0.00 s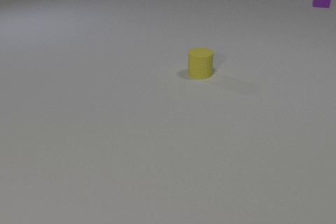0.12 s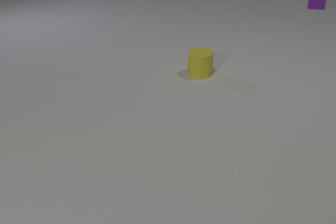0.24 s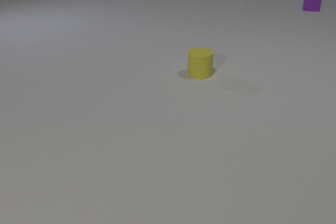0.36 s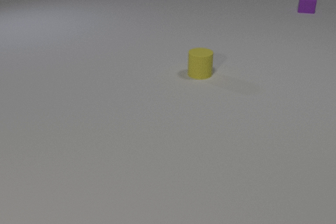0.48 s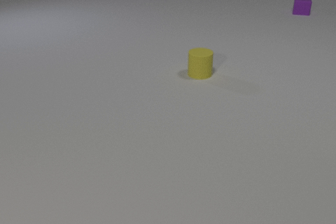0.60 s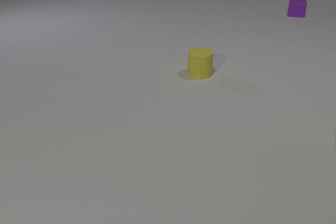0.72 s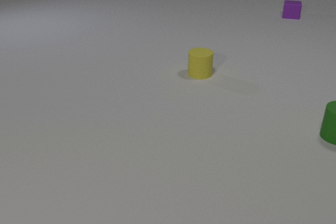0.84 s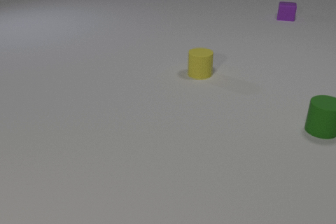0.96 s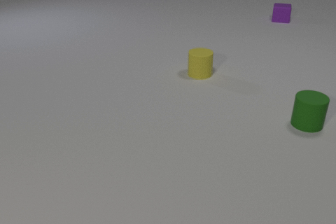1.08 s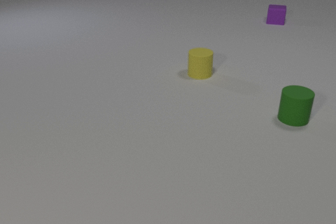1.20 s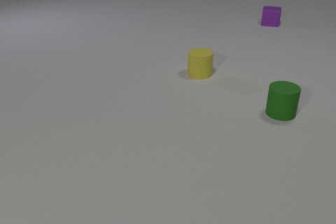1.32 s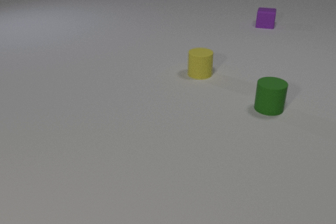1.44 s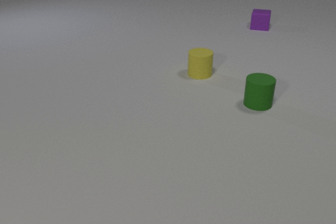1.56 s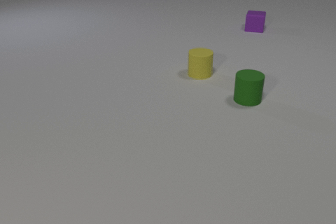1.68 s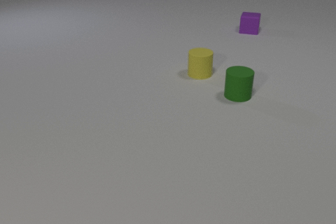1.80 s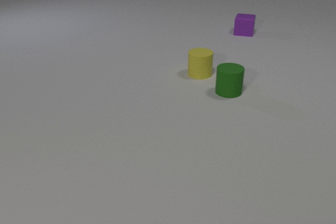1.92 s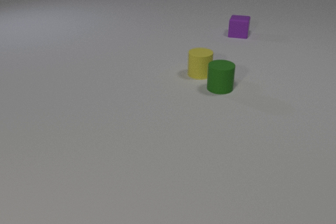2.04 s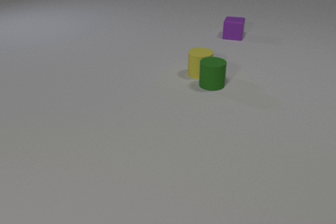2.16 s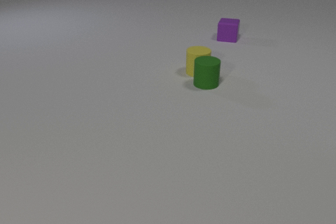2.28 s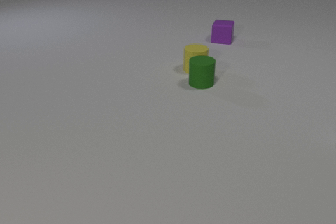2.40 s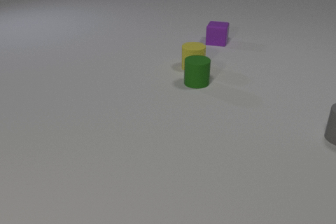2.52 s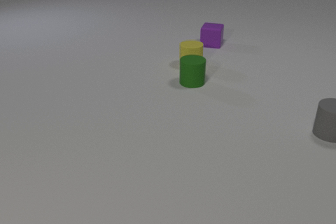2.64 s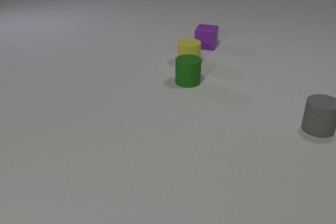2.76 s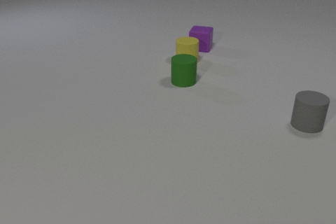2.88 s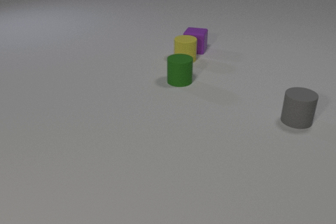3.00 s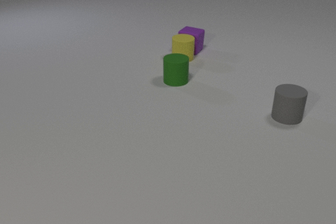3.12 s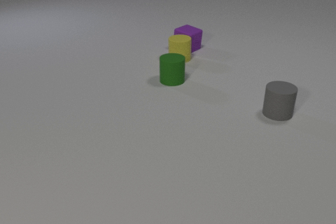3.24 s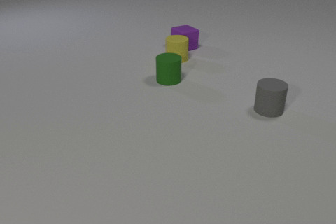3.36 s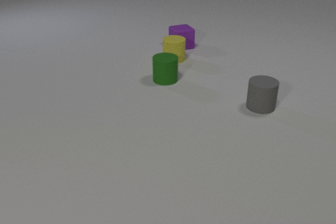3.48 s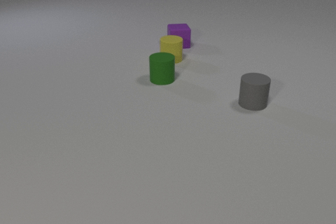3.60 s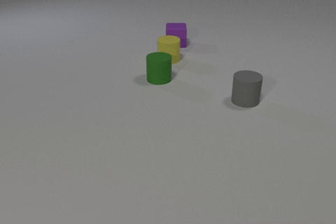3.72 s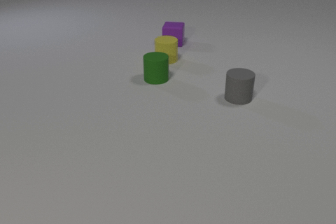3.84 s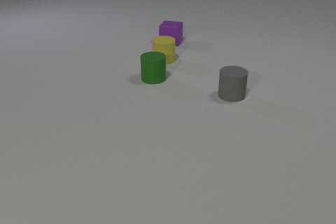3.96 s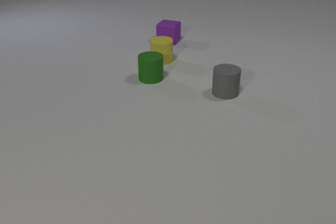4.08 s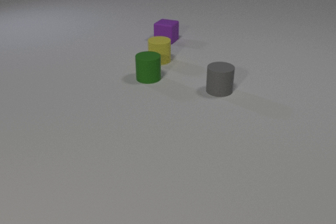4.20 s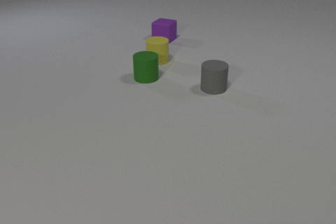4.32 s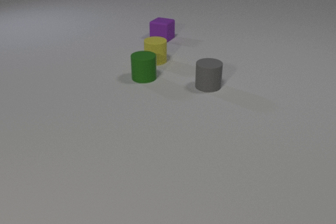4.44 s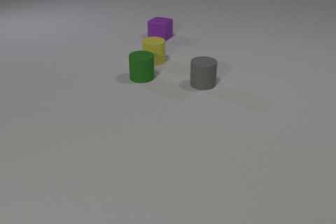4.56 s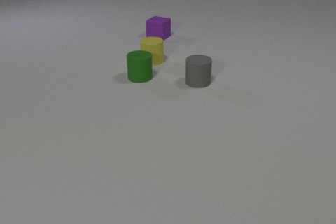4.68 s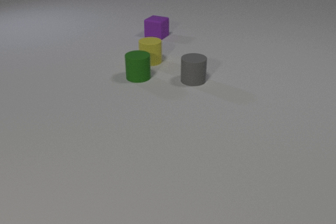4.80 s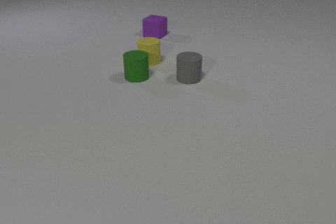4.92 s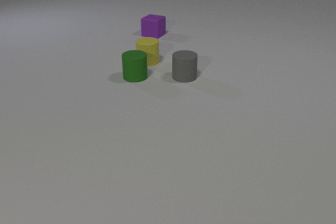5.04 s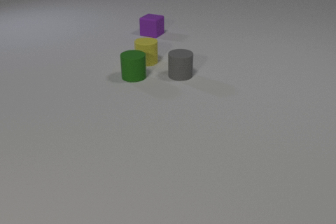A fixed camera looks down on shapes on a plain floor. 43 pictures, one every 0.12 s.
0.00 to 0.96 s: The green rubber cylinder comes in at the right edge, slides to the left and away from the camera. The purple rubber cube slides toward the camera and to the left.
0.96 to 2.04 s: The green rubber cylinder slides to the left and away from the camera. The purple rubber cube slides toward the camera and to the left.
2.04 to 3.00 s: The green rubber cylinder slides to the left. The yellow rubber cylinder slides away from the camera and to the left. The purple rubber cube slides toward the camera and to the left. The gray rubber cylinder comes in at the right edge, slides to the left. The green rubber cylinder and the yellow rubber cylinder collide. The yellow rubber cylinder and the purple rubber cube collide.
3.00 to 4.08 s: The green rubber cylinder slides to the left. The yellow rubber cylinder slides to the left. The purple rubber cube slides away from the camera and to the left, spins so that its near face slides to the left, clockwise seen from above. The gray rubber cylinder slides to the left and away from the camera.
4.08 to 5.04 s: The green rubber cylinder slides to the left. The yellow rubber cylinder slides to the left. The purple rubber cube slides away from the camera and to the left. The gray rubber cylinder slides to the left and away from the camera.
What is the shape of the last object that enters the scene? cylinder.
How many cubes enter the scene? 0.
How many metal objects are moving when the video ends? 0.
